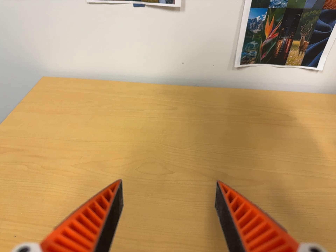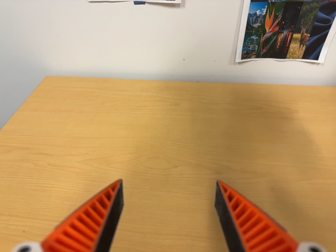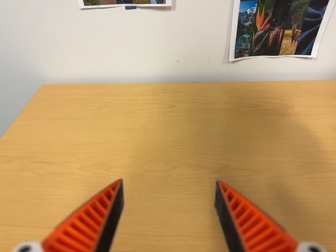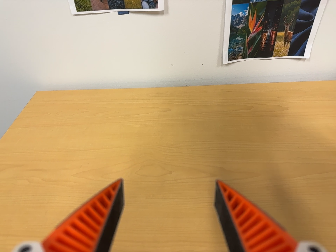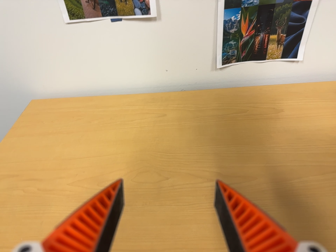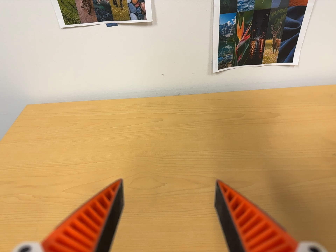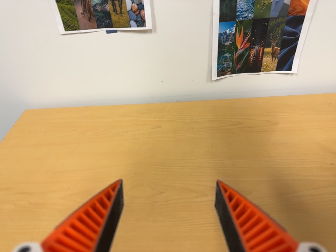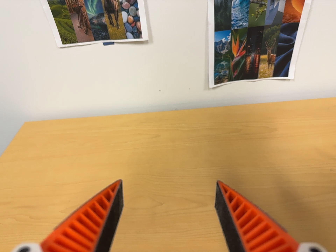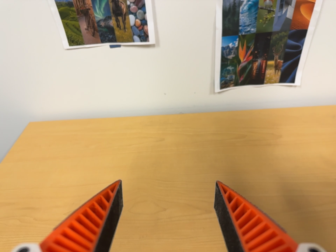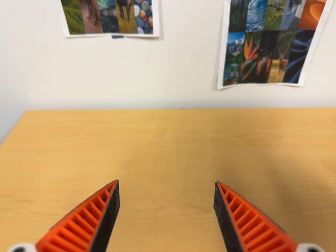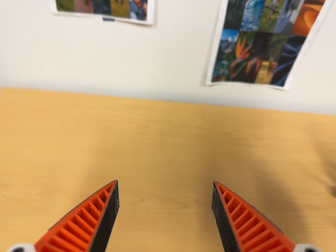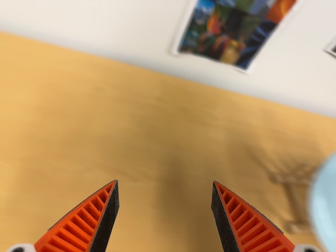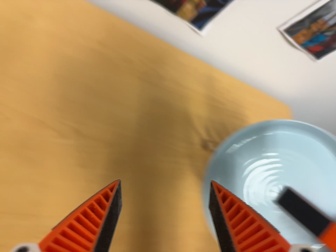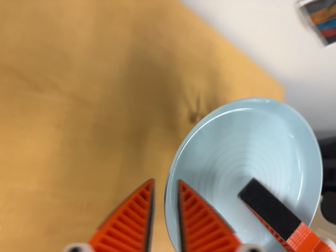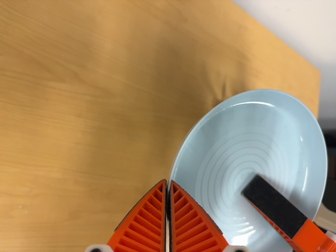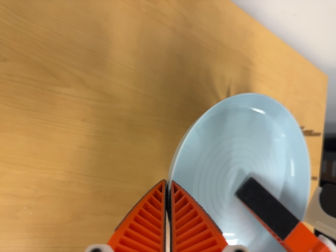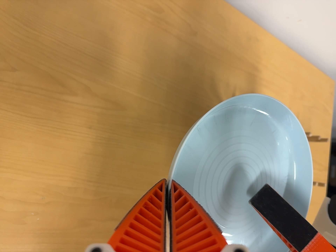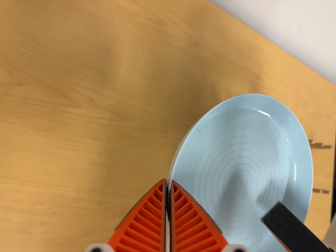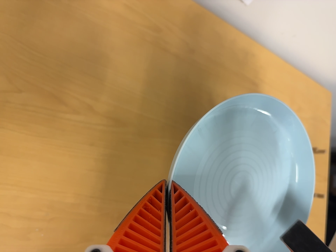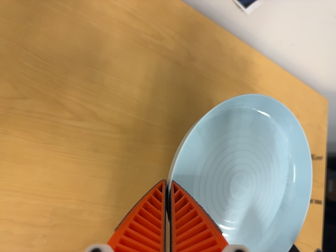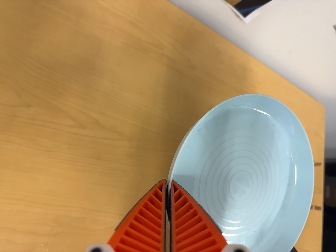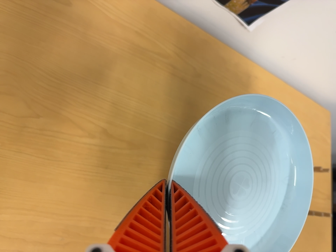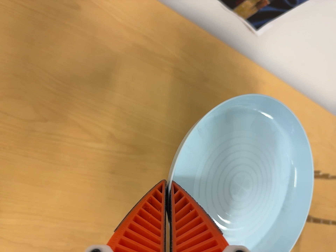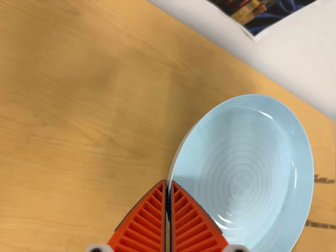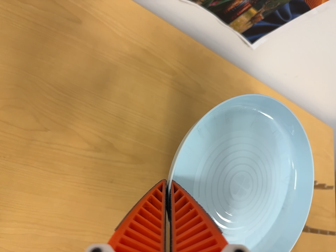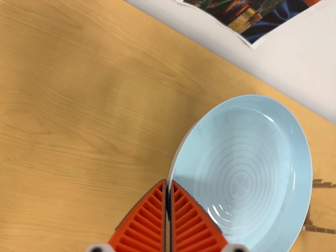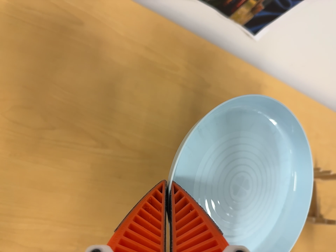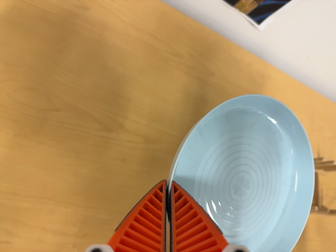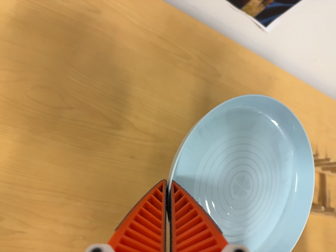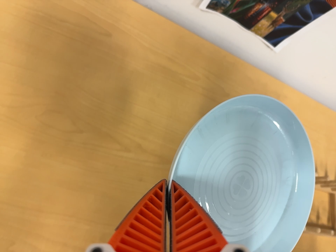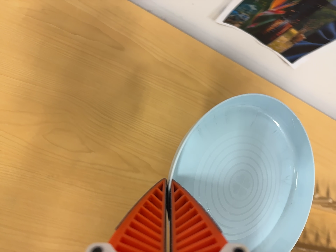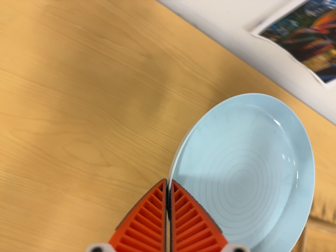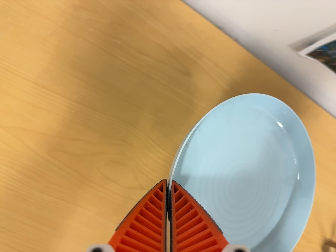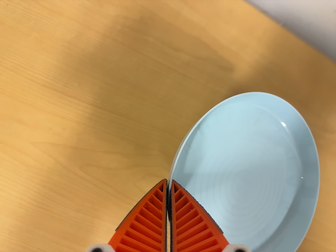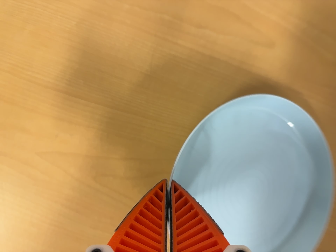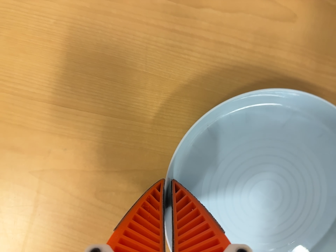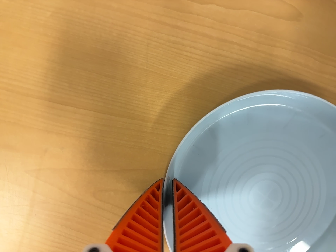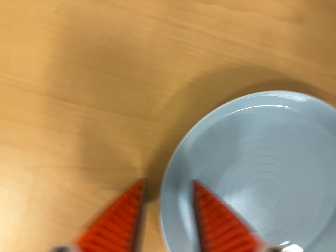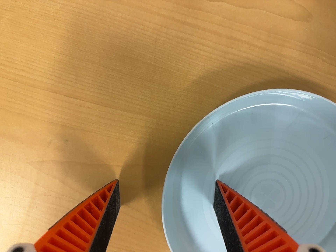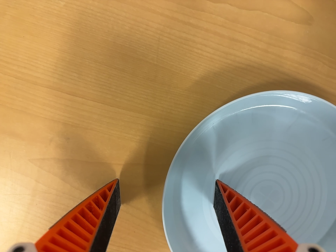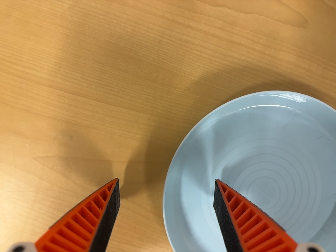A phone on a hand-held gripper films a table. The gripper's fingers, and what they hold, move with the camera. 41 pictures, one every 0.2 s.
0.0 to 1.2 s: The camera shifts only a little, or ends up much as it began.
1.2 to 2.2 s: The scene slides to the left, as the camera pans about 15 degrees to its right. It travels toward the top of its view and to its left, about 8 cm. Its aim tips toward the bottom of its view by about 15 degrees. It rolls about its line of sight by about 15 degrees, and the scene rotates clockwise.
2.2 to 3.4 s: The camera travels toward the top of its view and forward, about 10 cm. Its aim tips toward the bottom of its view by about 25 degrees. It rolls about its line of sight by about 20 degrees, and the scene rotates clockwise.
3.4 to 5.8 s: The camera travels backward, about 6 cm, so what stands in front gets smaller. Its aim tips toward the top of its view by about 10 degrees, and the scene shifts downward.
5.8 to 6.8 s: The camera pans to its left by about 20 degrees. It travels toward the top of its view, forward and to its left, about 22 cm. Its aim tips toward the bottom of its view by about 10 degrees.
6.8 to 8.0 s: The camera shifts only a little, or ends up much as it began.
The film runs backward here.
